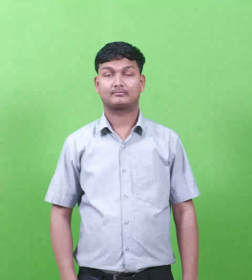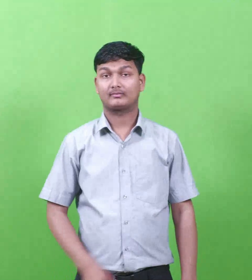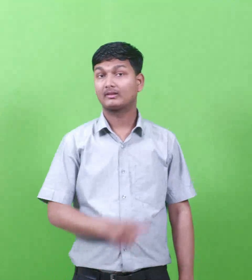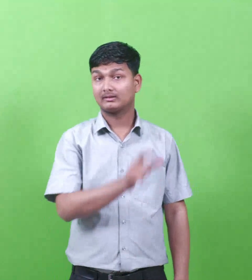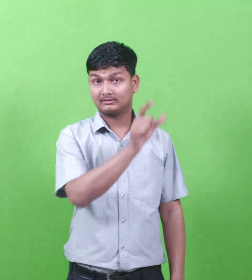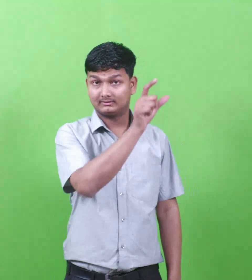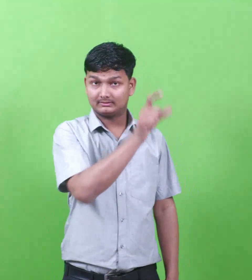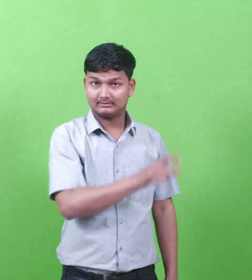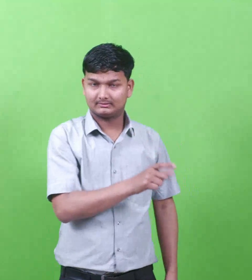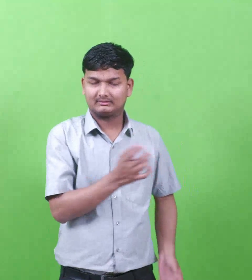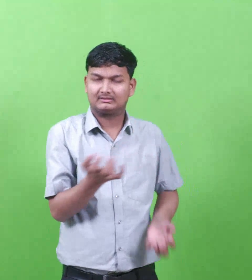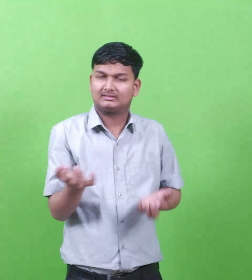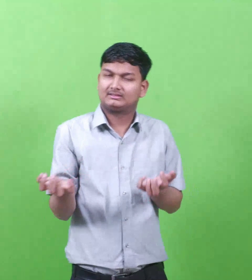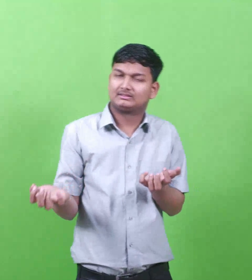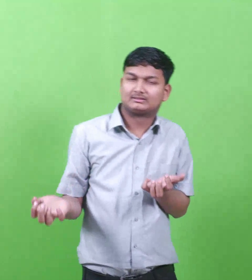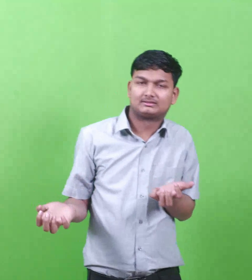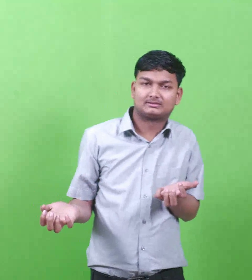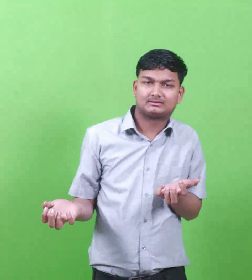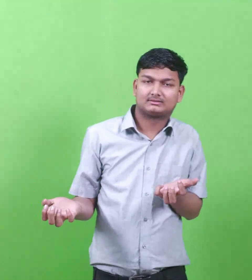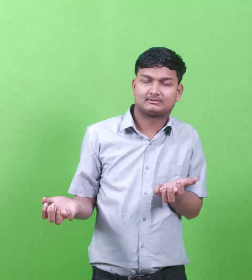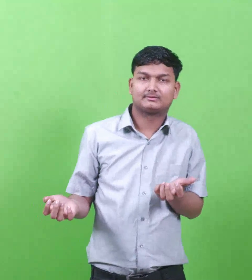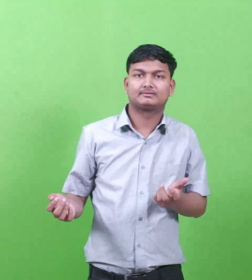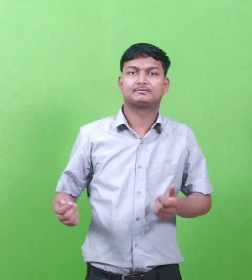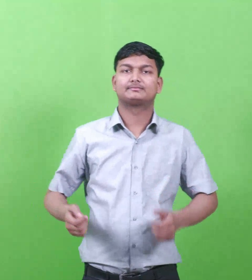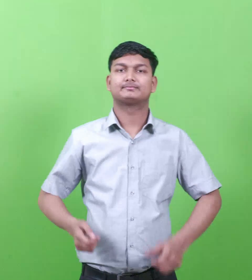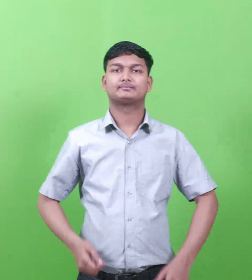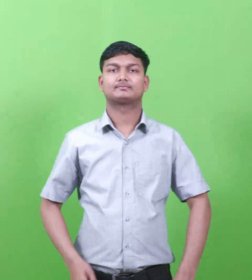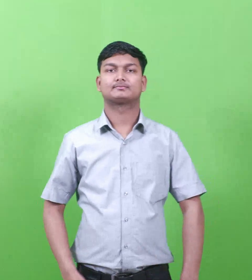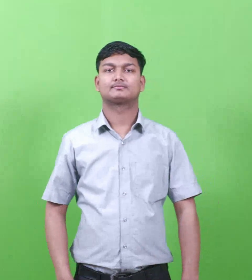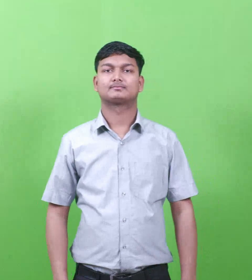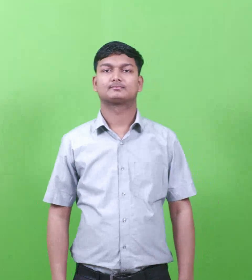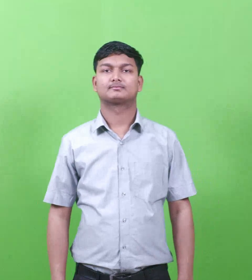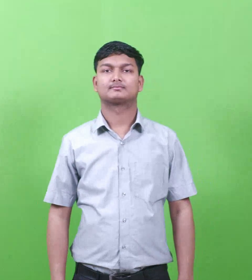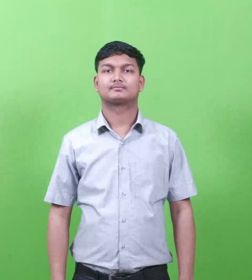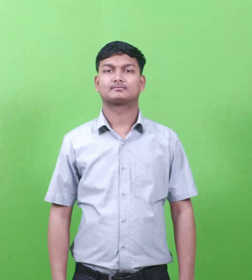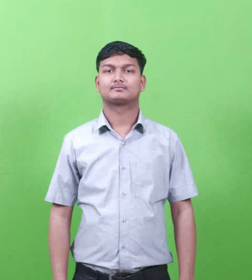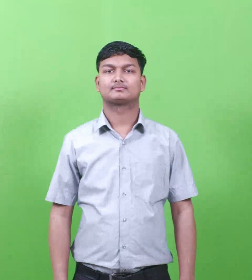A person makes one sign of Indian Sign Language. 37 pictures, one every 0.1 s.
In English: paralysed
